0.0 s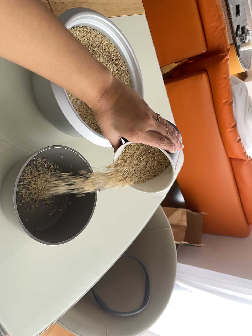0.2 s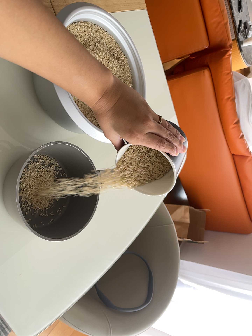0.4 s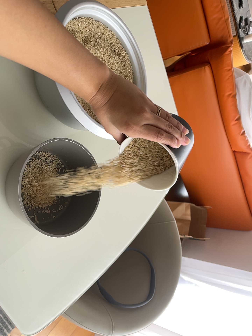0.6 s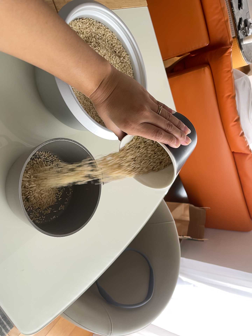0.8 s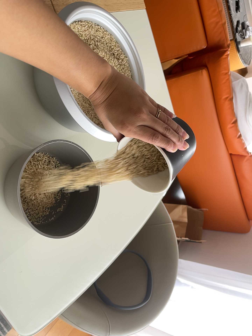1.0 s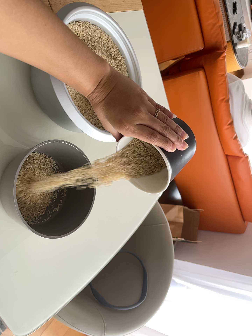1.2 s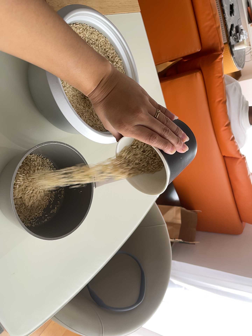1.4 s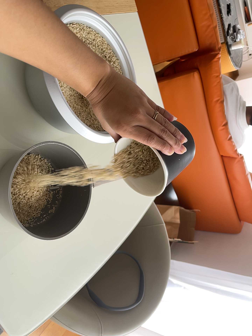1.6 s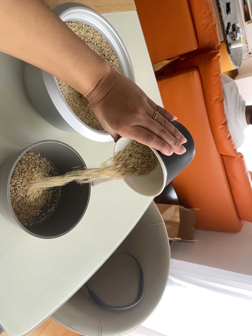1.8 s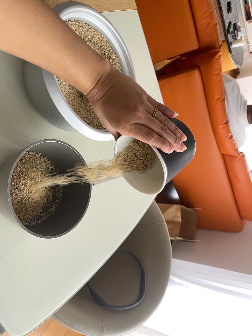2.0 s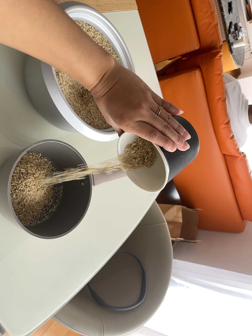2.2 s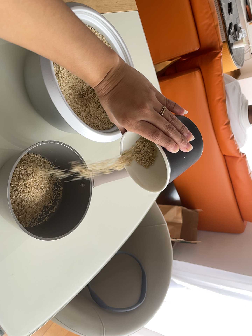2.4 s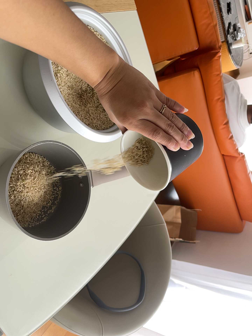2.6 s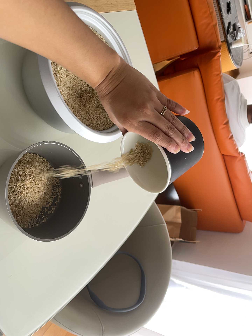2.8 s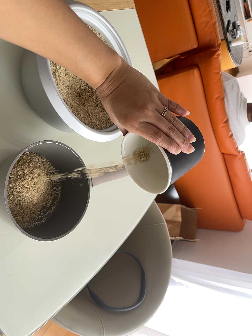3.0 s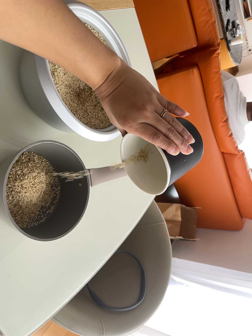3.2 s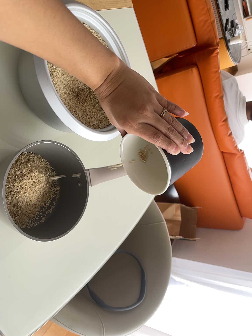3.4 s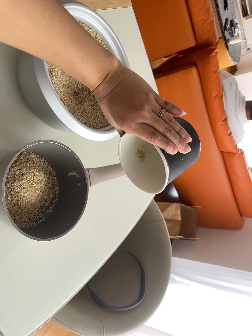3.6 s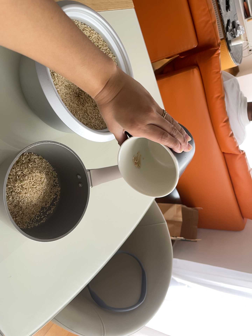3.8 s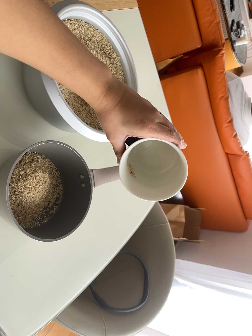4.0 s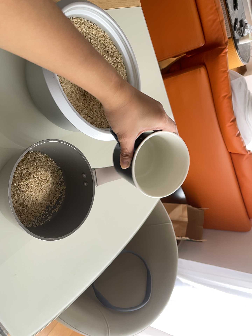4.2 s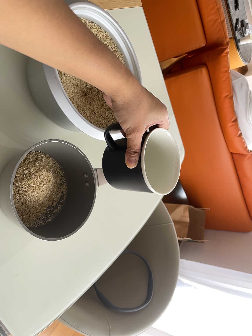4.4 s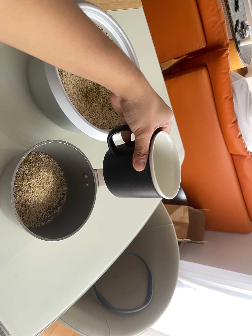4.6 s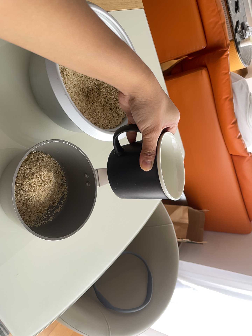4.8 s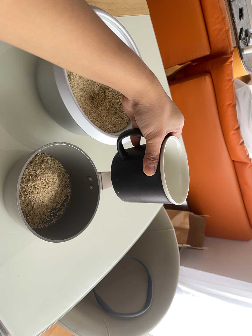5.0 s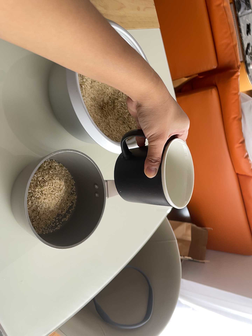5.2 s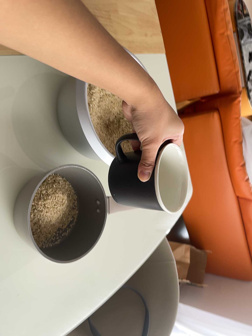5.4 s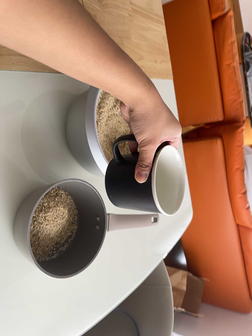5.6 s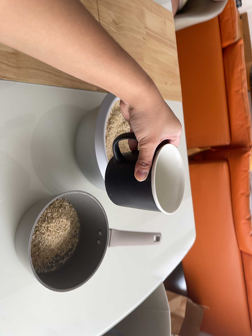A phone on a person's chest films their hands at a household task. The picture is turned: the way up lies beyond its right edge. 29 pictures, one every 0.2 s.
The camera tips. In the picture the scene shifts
downward.
0.0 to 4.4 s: The camera shifts only a little, or ends up much as it began.
4.4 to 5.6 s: The camera's aim tips toward the top of its view by about 15 degrees, and the scene shifts downward. It rolls about its line of sight by about 15 degrees, and the scene rotates clockwise.
The film runs forward here.
